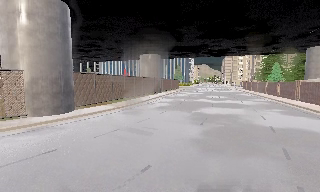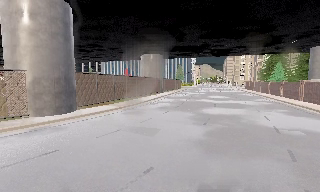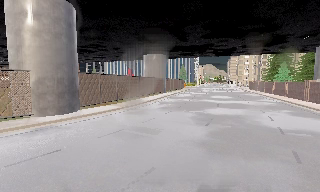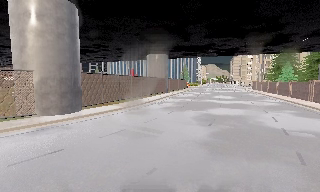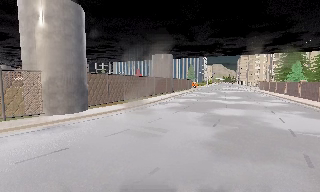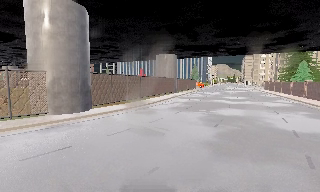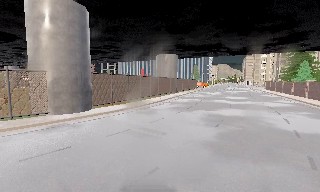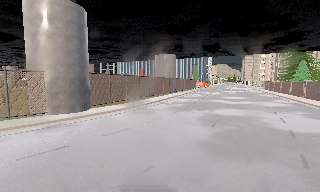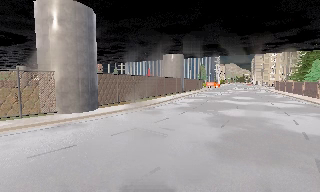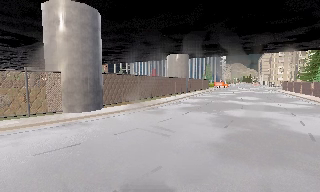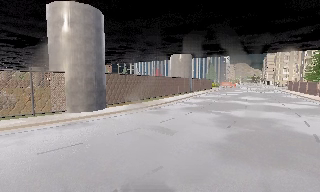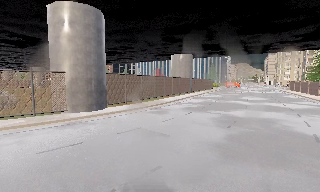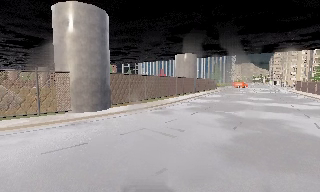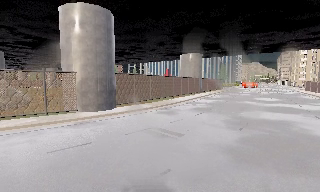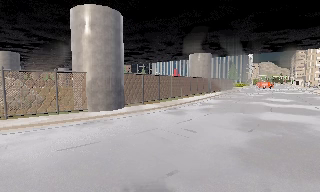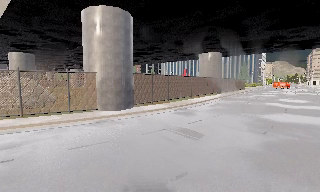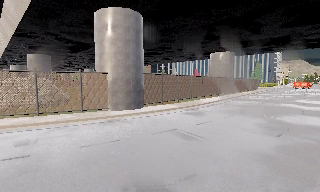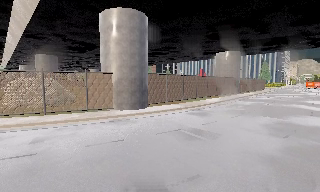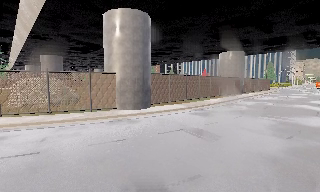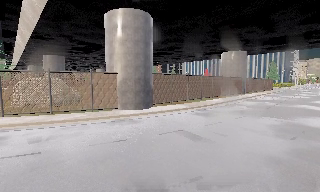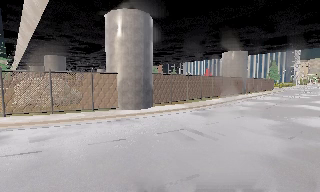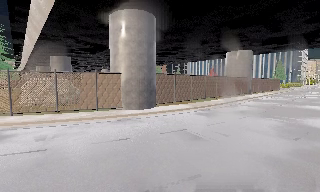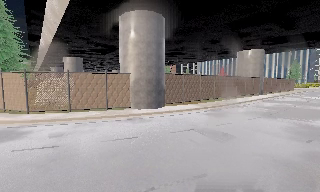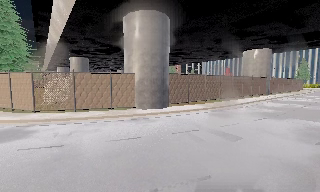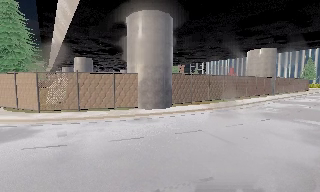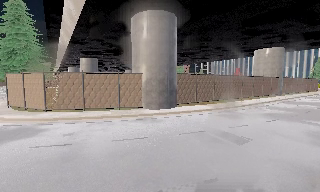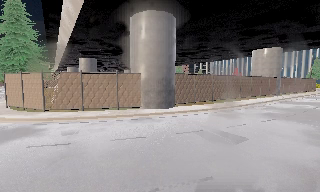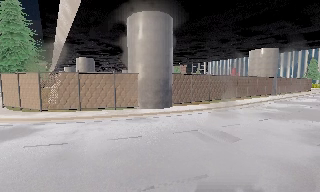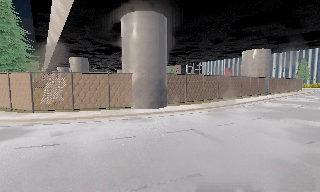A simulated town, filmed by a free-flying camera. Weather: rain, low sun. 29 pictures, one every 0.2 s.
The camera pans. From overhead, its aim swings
counterclockwise.
The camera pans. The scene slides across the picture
to the right.
0.0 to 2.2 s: The camera pans to its left, which is counterclockwise from overhead, by about 10 degrees. It travels to its right, about 0.5 m.
2.2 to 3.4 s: The camera pans to its left, which is counterclockwise from overhead, by about 15 degrees.
3.4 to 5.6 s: The camera travels to its right, about 0.5 m.
The film runs forward here.
